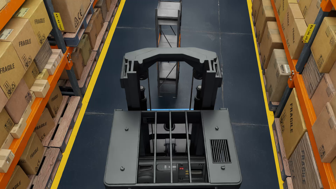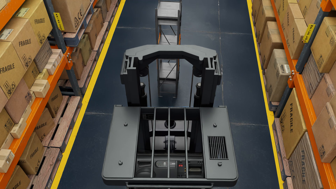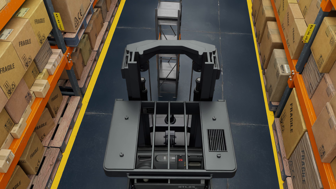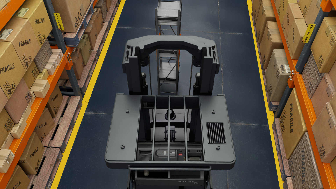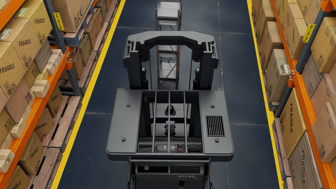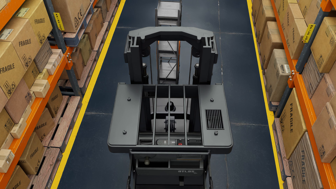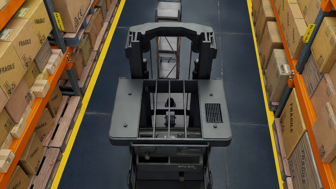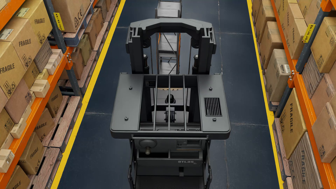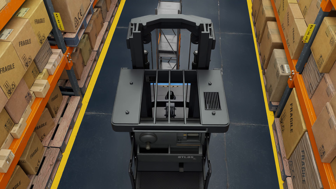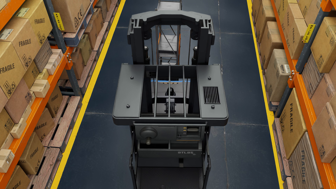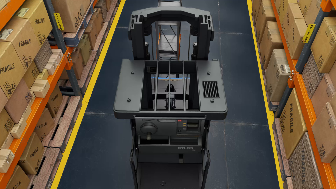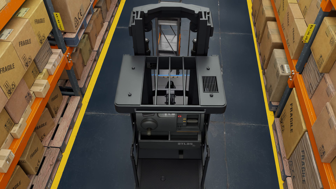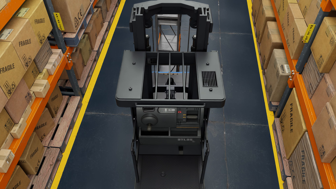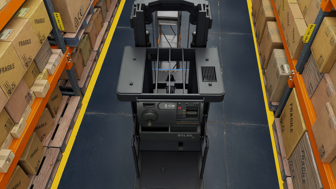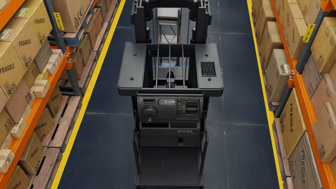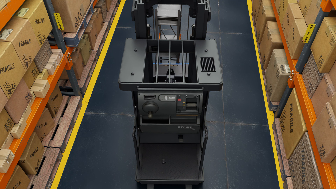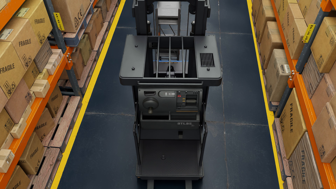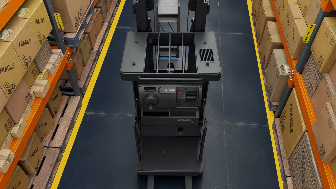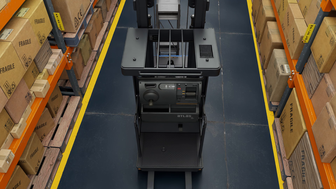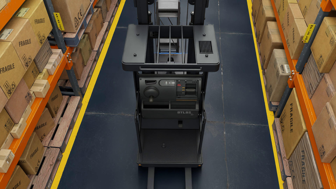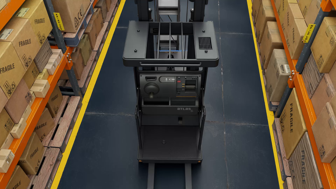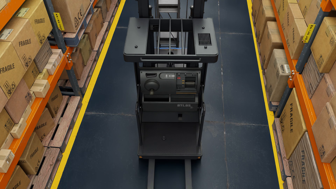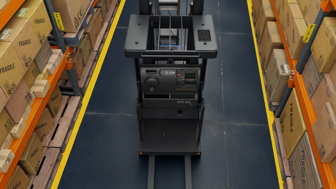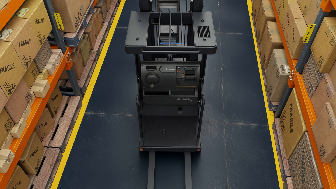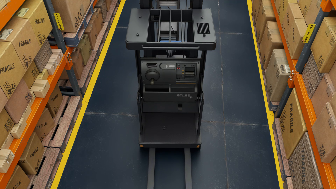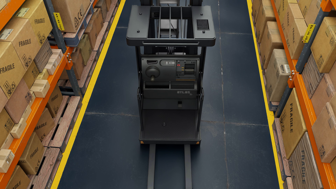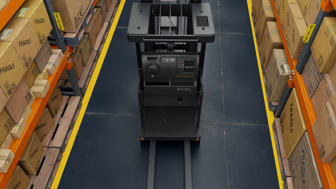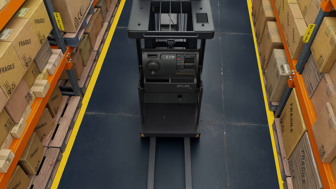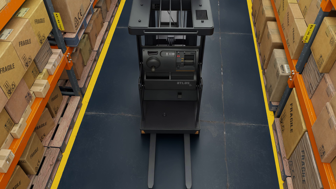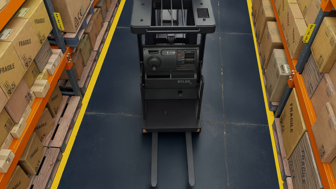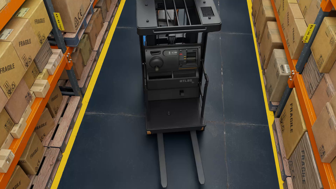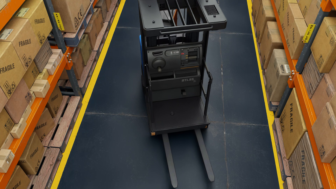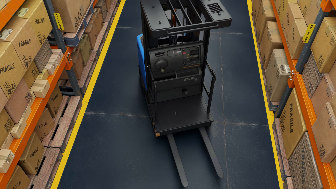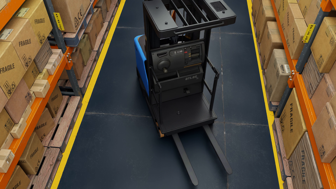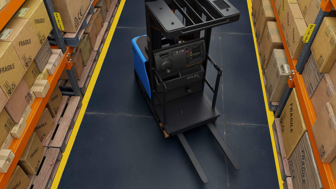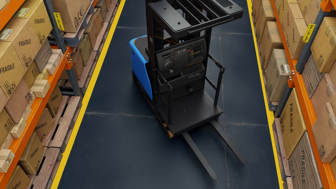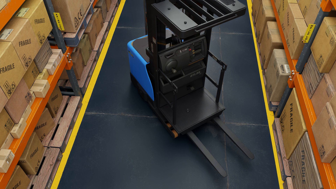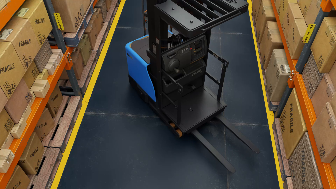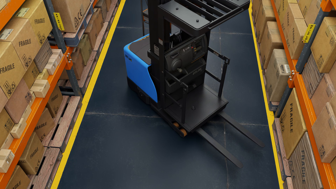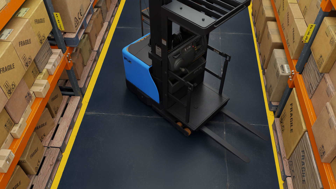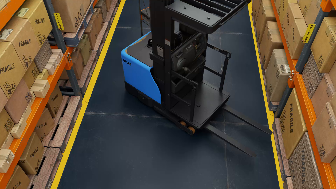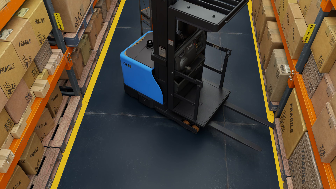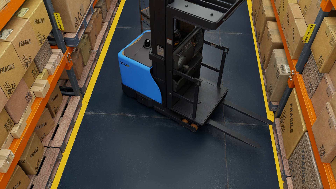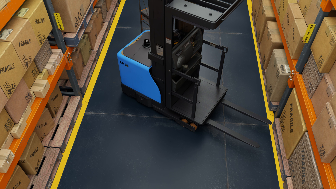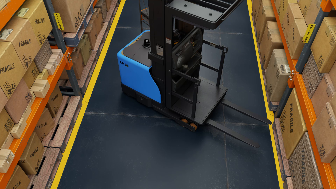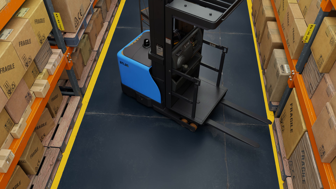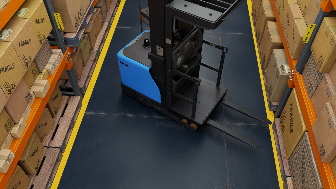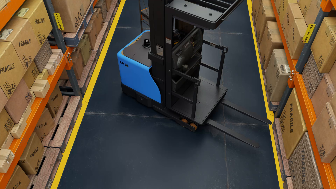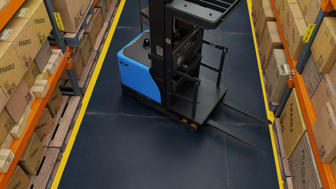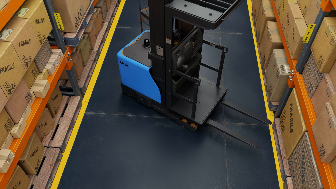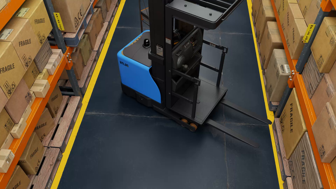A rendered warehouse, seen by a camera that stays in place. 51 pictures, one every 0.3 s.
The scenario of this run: A forklift runs into an object in its way.
